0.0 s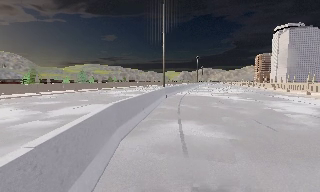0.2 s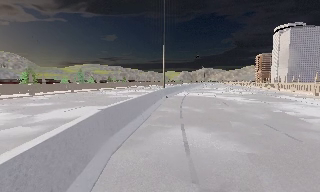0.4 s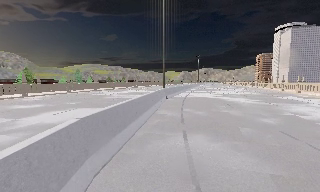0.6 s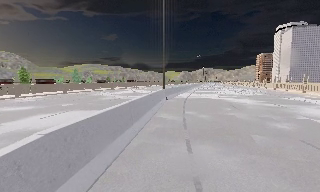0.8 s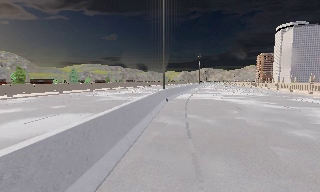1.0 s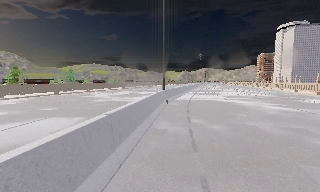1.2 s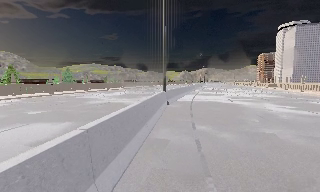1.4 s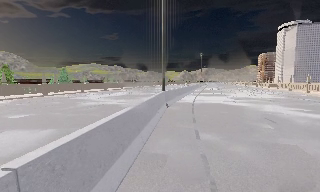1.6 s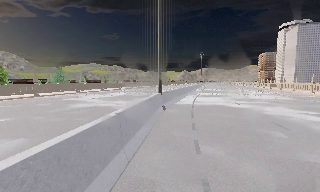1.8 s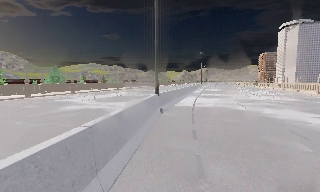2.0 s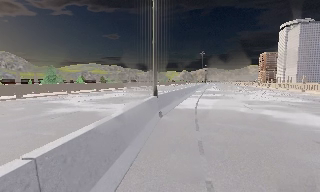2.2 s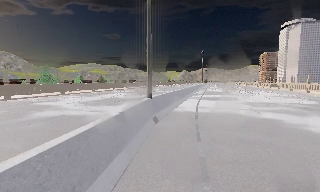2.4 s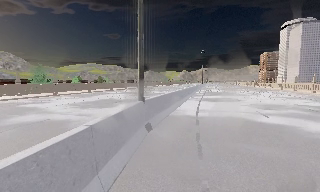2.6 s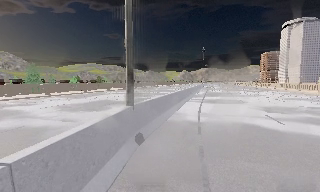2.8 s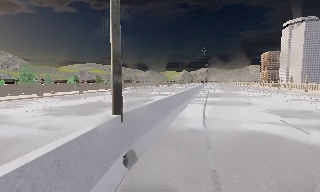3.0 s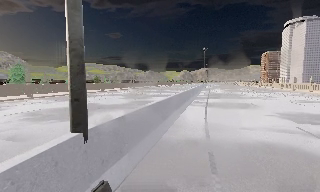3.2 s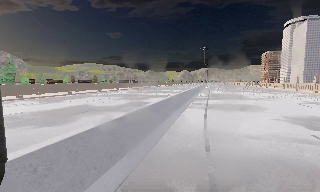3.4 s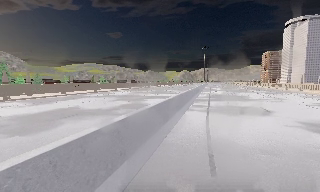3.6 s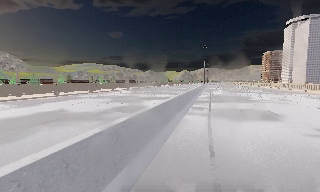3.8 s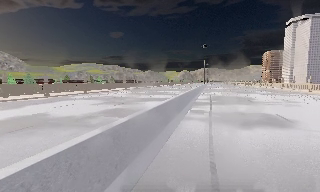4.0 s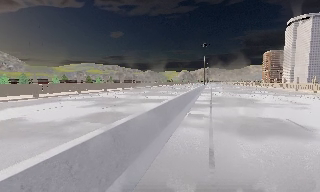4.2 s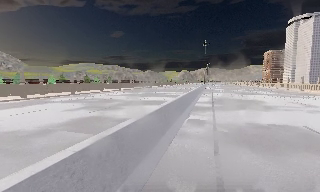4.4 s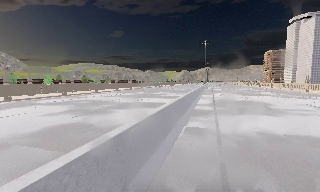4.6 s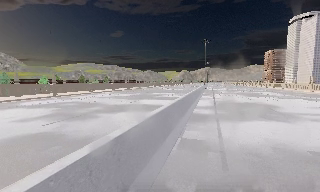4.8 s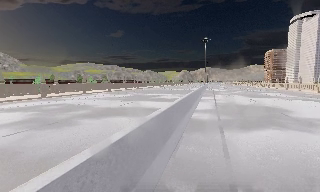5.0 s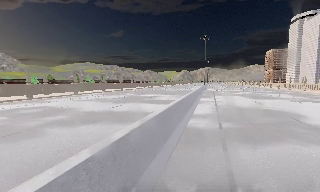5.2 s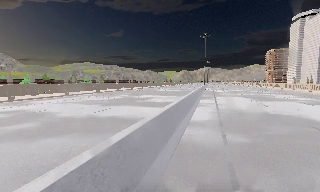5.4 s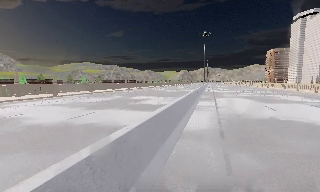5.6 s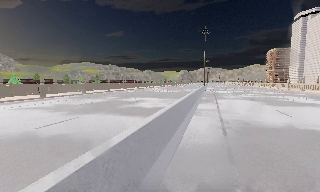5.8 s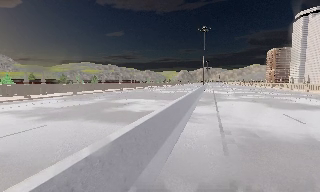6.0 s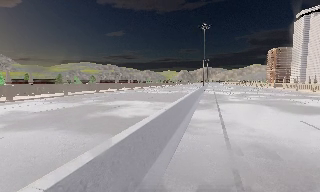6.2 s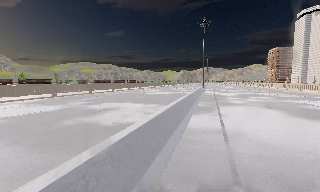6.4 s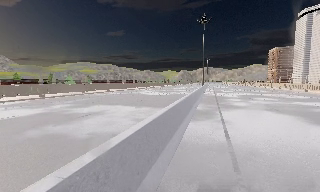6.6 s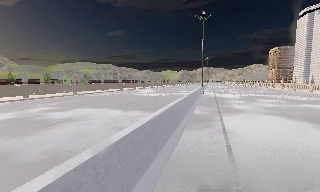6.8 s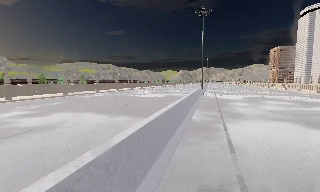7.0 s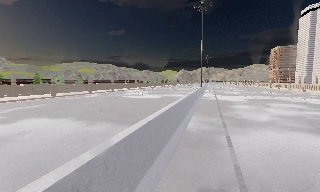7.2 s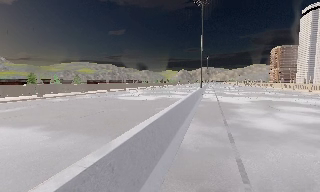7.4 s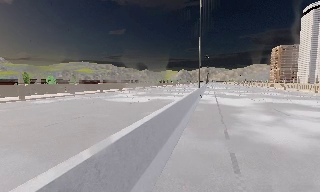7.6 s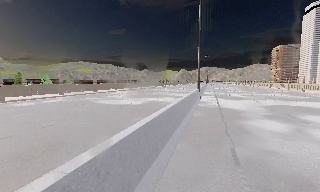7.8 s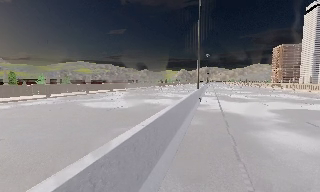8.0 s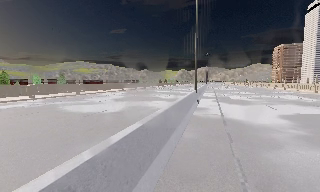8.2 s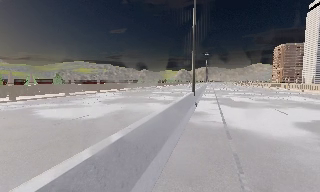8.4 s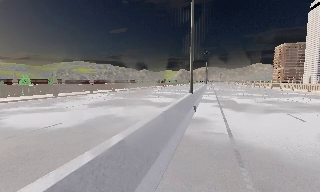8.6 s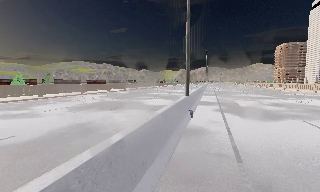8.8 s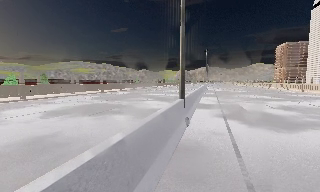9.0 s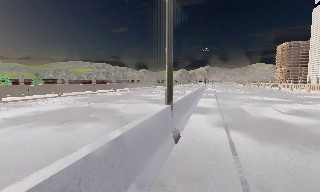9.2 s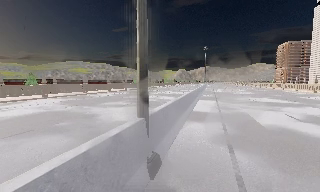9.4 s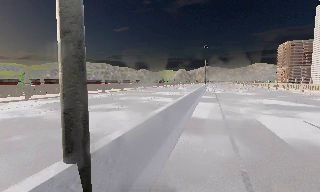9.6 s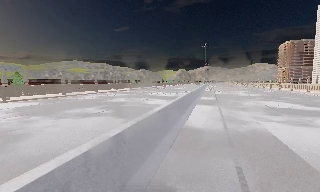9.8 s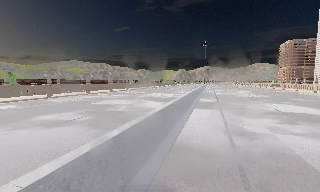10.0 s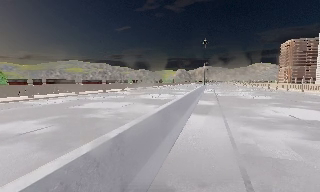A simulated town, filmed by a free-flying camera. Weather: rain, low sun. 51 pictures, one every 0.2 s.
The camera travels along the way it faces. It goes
forward.
0.0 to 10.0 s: The camera travels forward, about 70 m, so what stands in front looms larger. It gains speed.
The film runs forward here.
